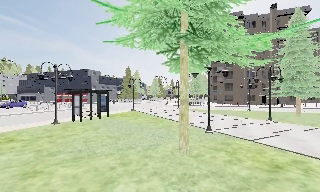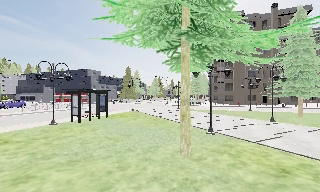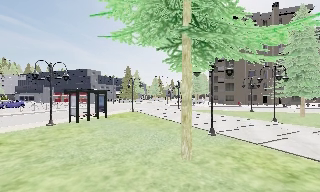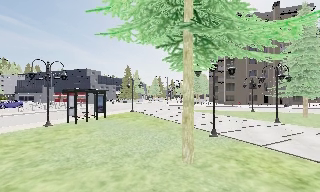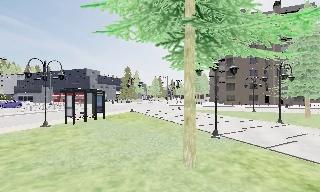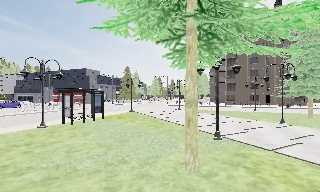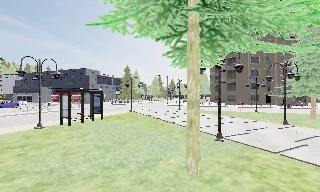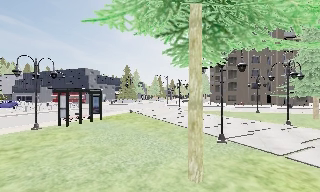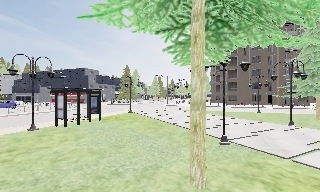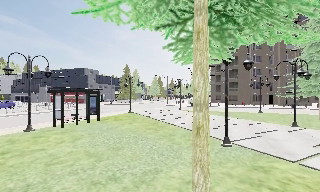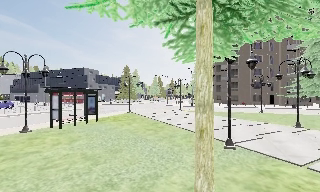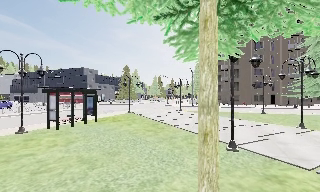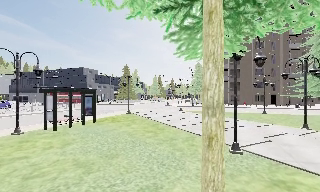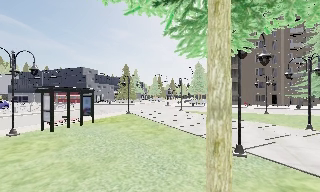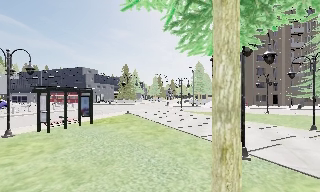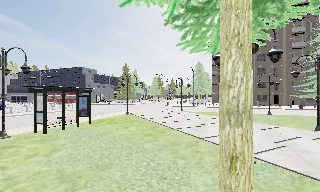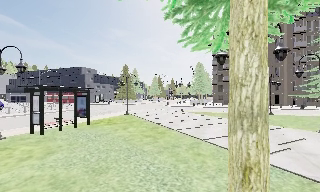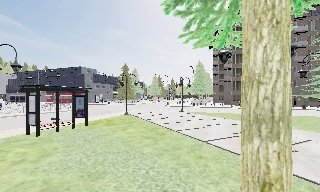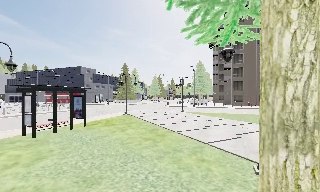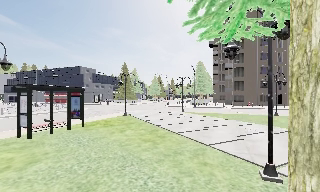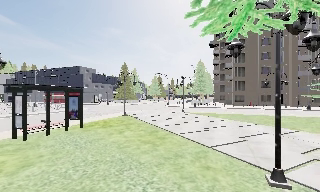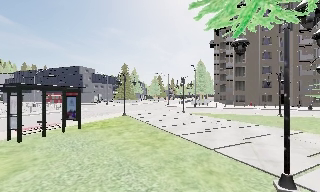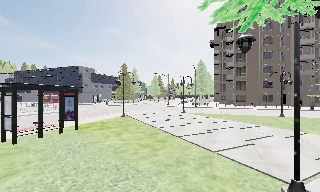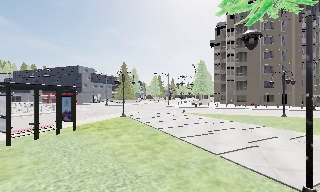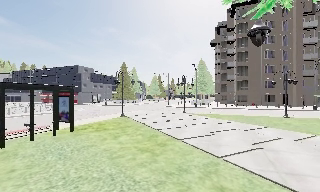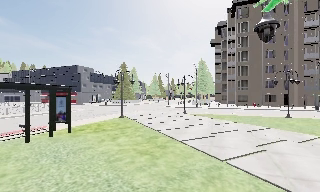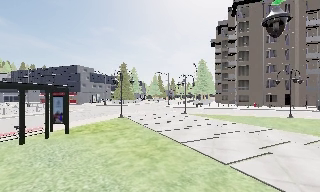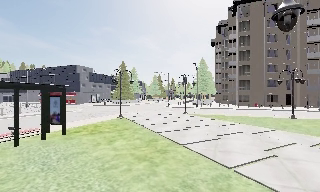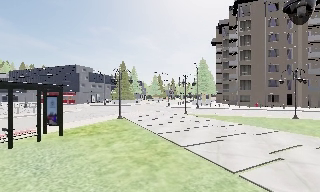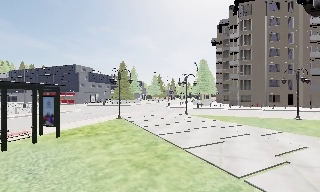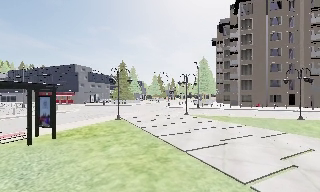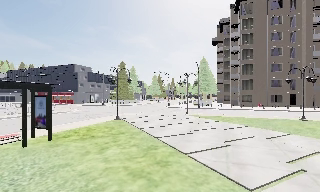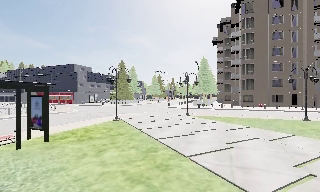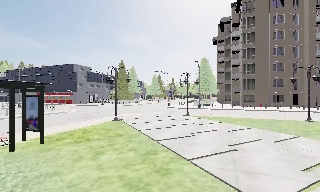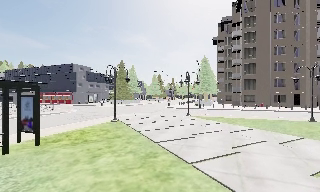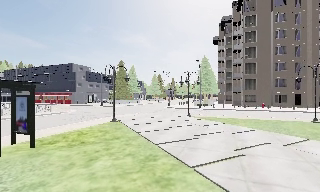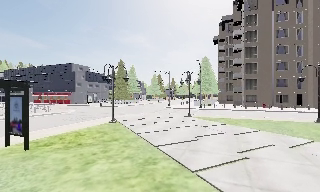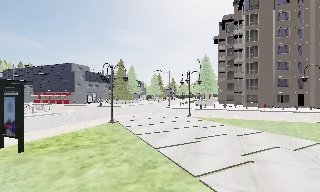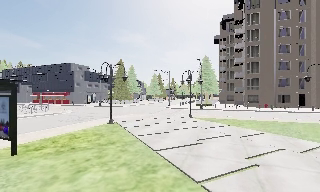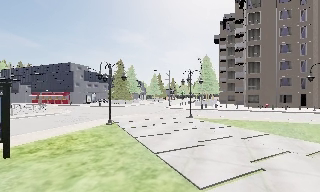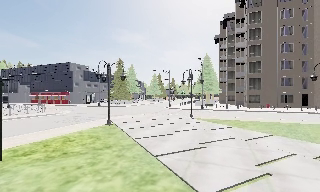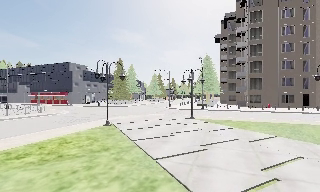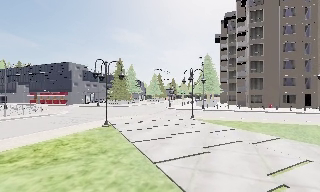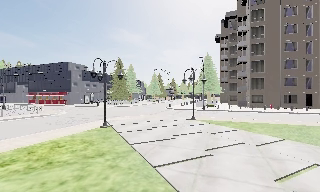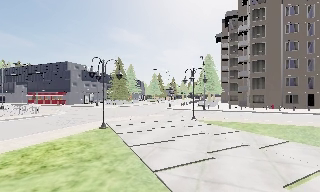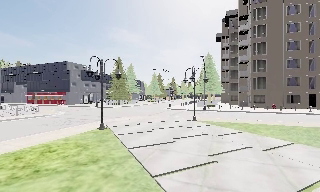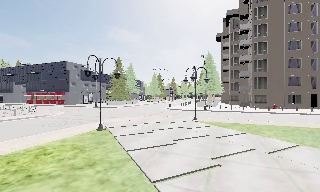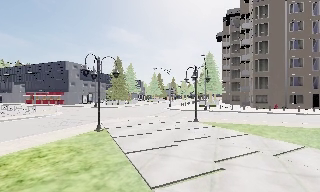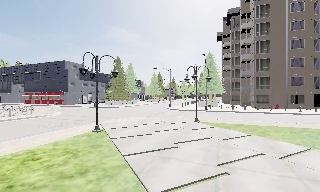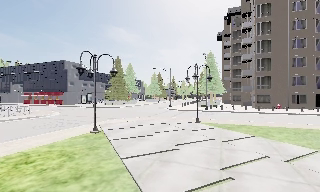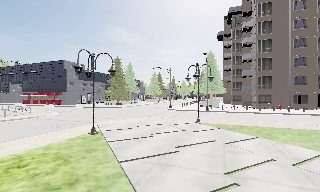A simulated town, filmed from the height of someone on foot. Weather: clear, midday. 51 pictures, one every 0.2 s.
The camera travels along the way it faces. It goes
forward.
0.0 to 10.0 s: The camera travels forward, about 14 m, so what stands in front looms larger.
The film runs forward here.
